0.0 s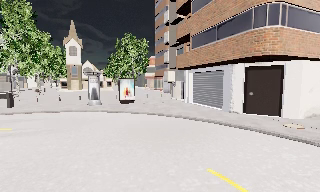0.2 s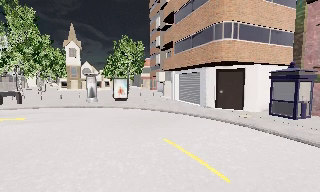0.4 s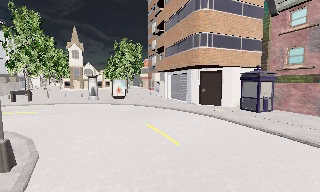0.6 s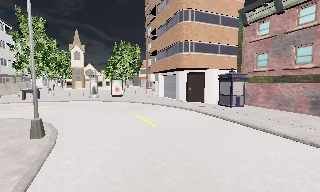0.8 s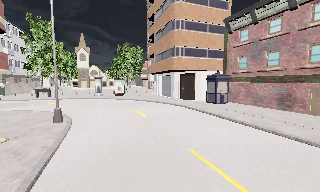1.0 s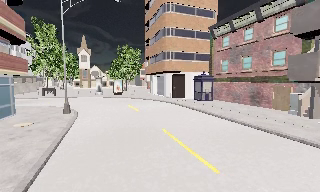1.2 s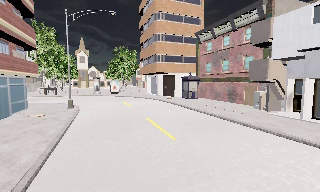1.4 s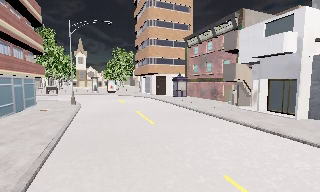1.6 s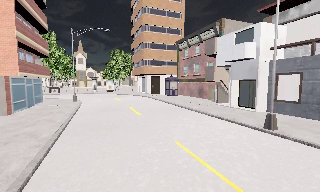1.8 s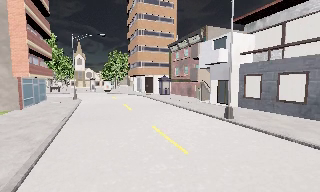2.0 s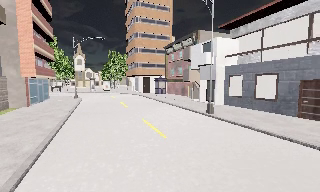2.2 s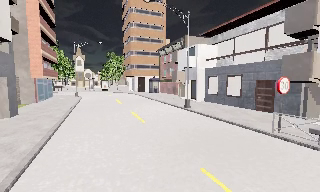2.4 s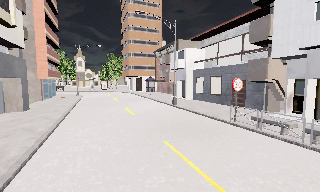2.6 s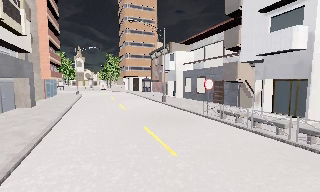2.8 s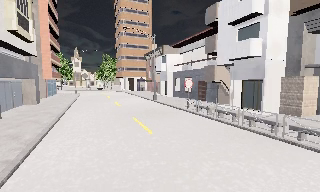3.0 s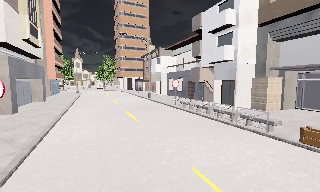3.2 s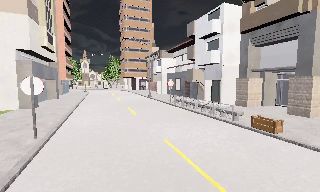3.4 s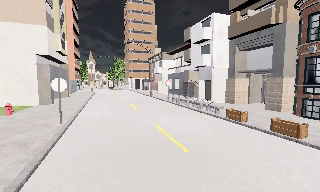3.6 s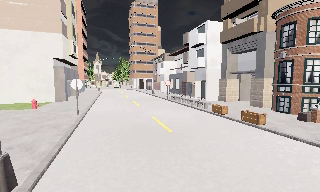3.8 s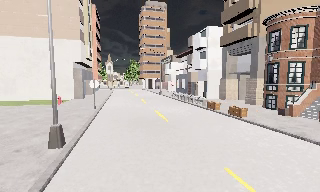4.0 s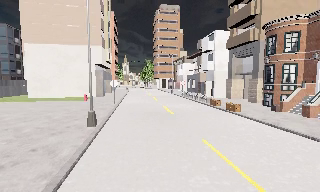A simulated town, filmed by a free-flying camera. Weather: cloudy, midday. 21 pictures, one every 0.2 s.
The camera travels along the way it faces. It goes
backward.
0.0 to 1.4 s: The camera travels backward, about 16 m, so what stands in front gets smaller.
1.4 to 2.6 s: The camera travels backward and to its right, about 13 m, so what stands in front gets smaller.
2.6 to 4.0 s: The camera pans to its left, which is counterclockwise from overhead, by about 15 degrees. It travels backward, about 15 m, so what stands in front gets smaller.
The film runs forward here.
